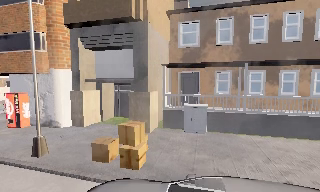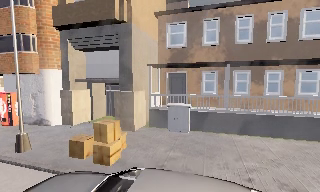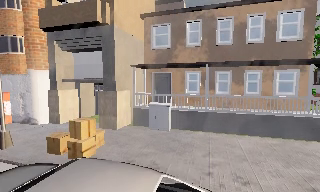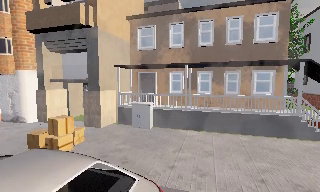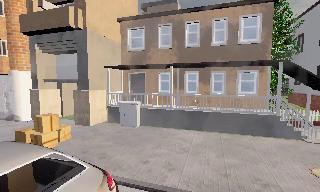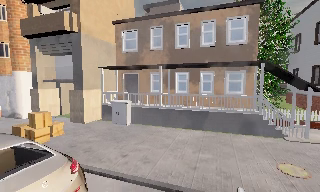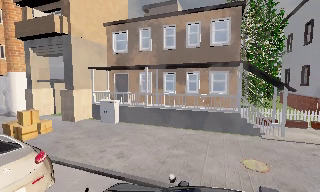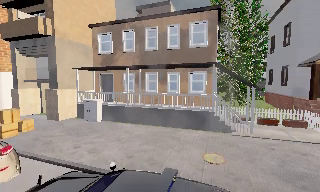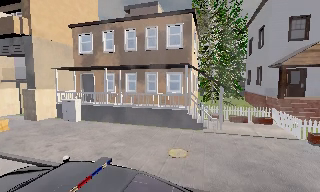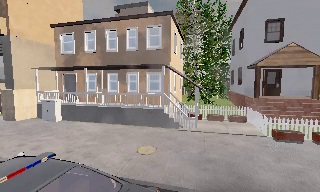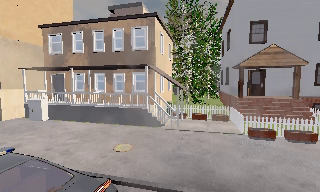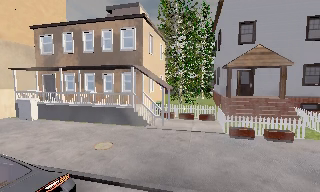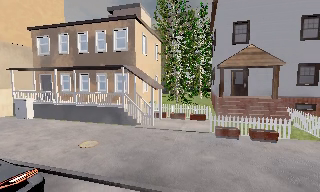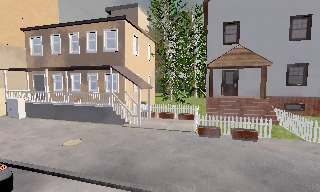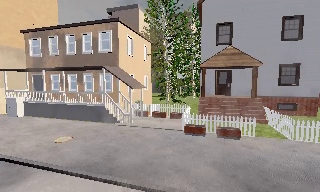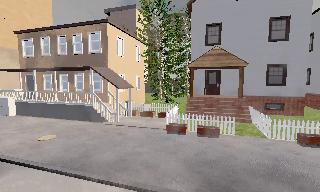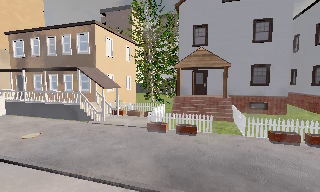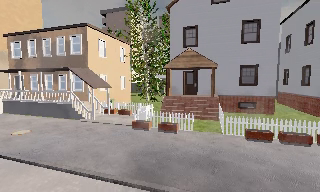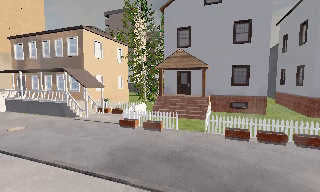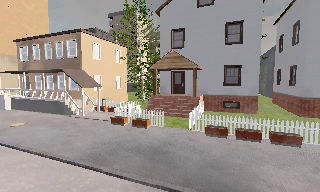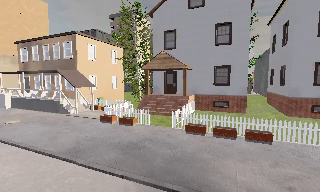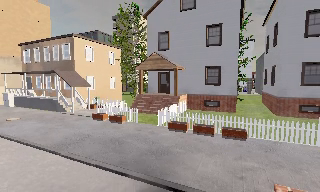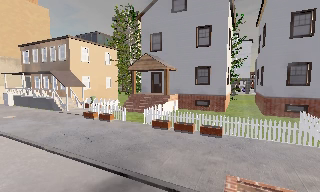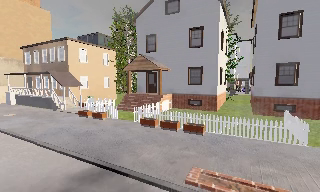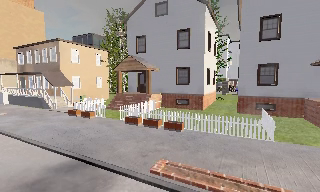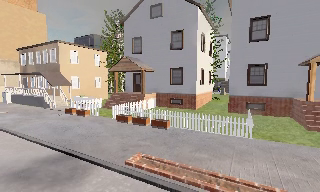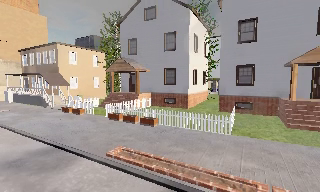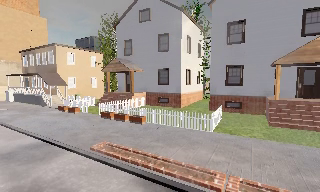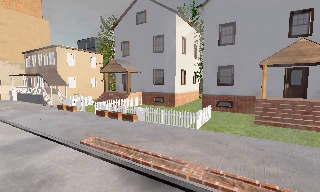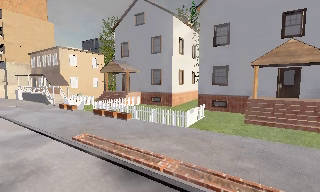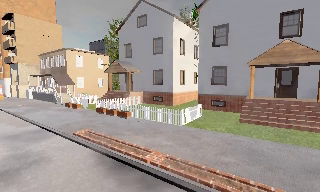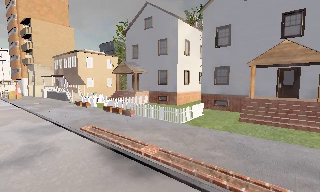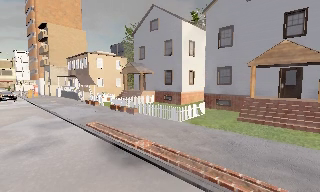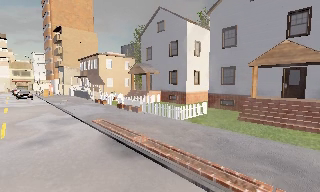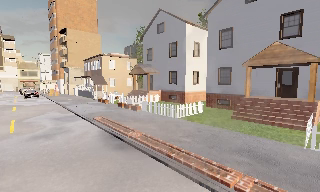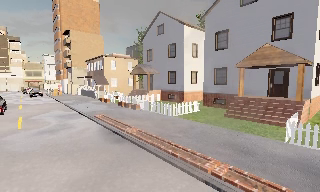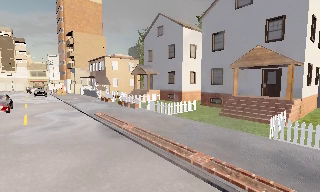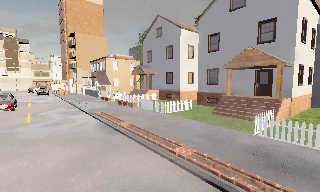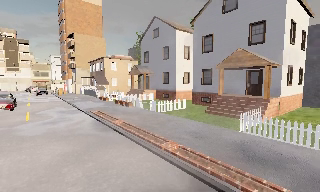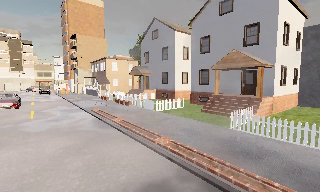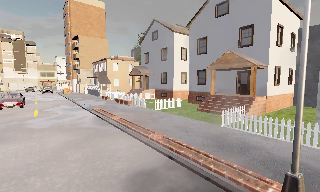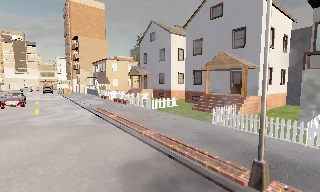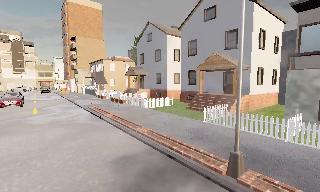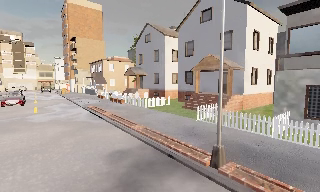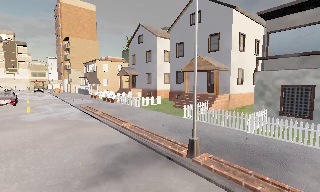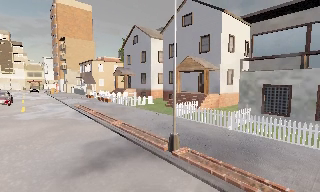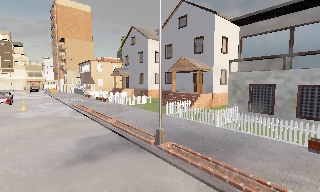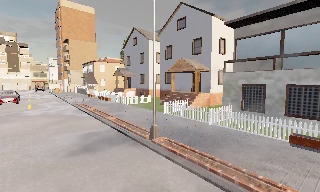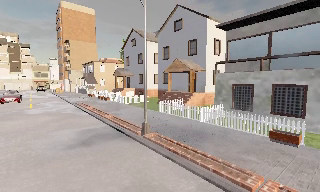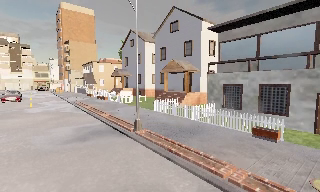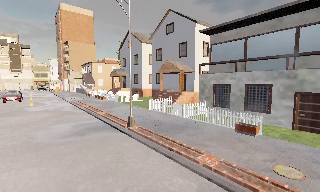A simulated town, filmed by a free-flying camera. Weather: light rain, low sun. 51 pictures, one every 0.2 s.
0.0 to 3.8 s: The camera travels to its right, about 19 m, so close, fixed things drift to the left.
3.8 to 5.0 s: The camera travels to its right and backward, about 7 m, so close, fixed things drift to the left.
5.0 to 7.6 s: The camera pans to its left, which is counterclockwise from overhead, by about 25 degrees. It travels to its right and backward, about 11 m.
7.6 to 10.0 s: The camera travels backward and to its right, about 9 m, so what stands in front gets smaller.
The film runs forward here.
